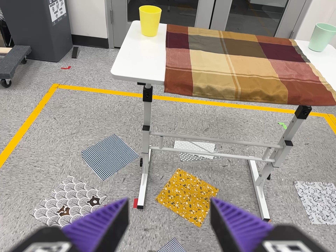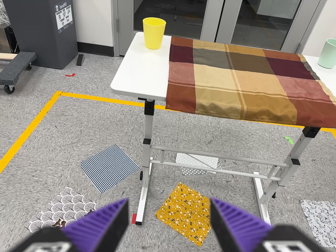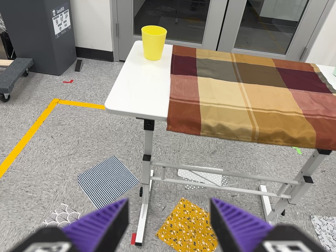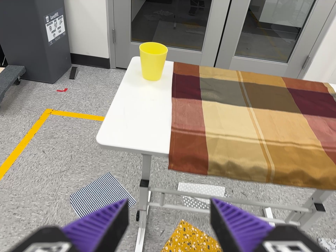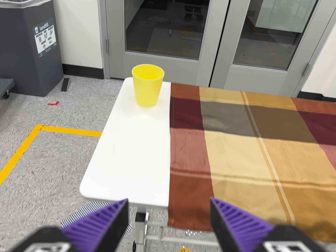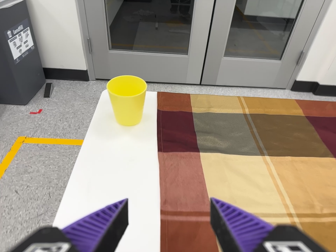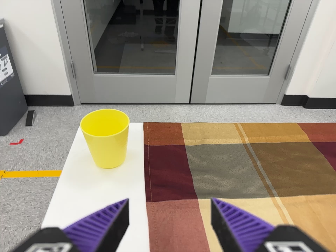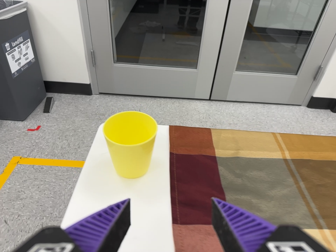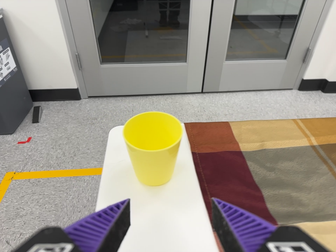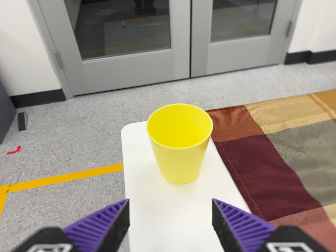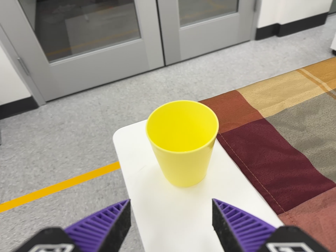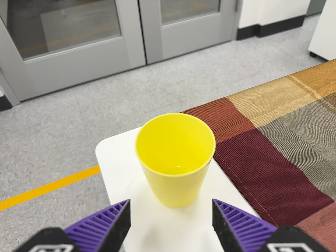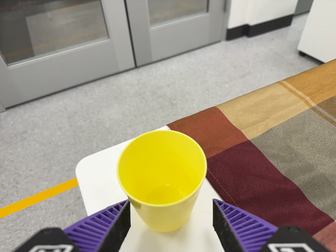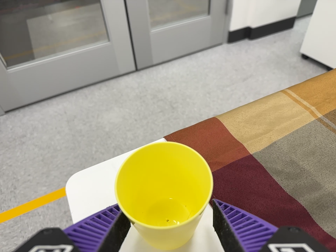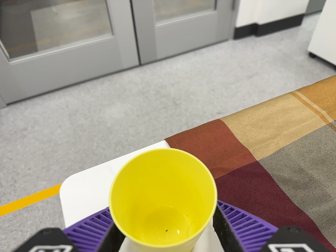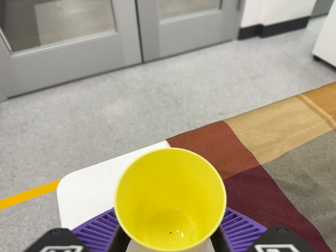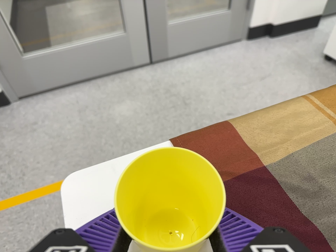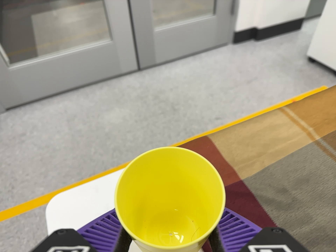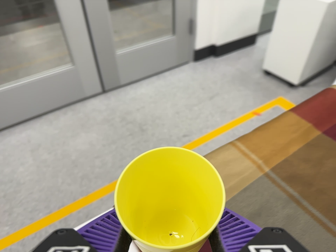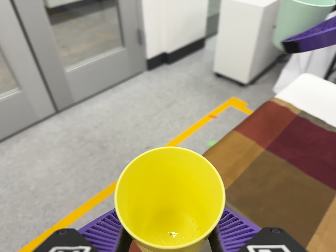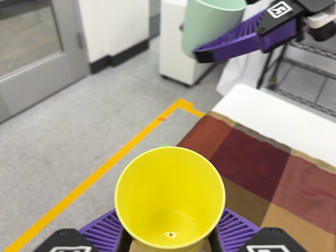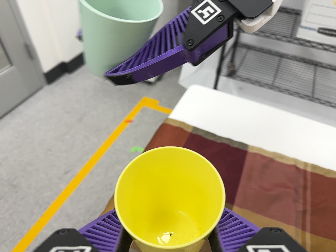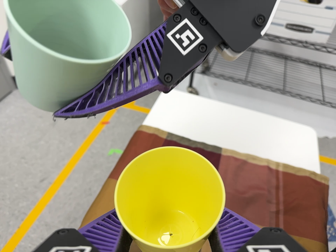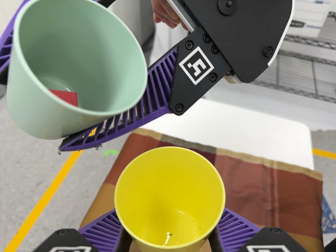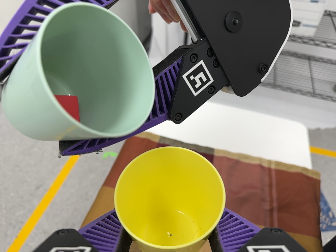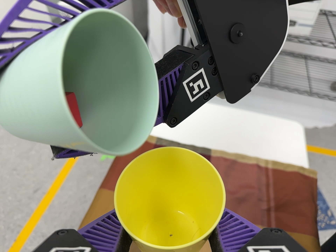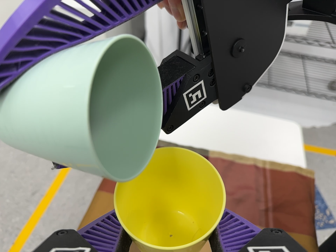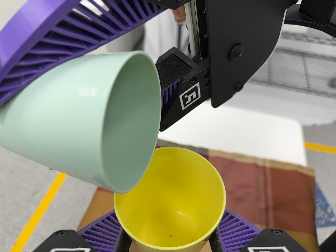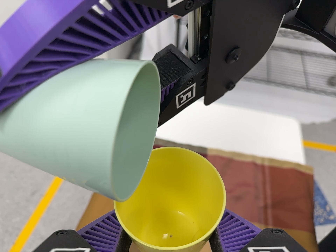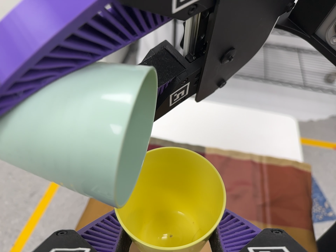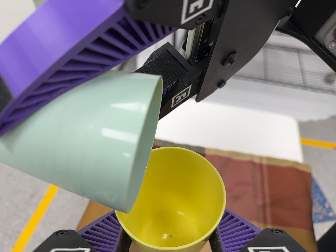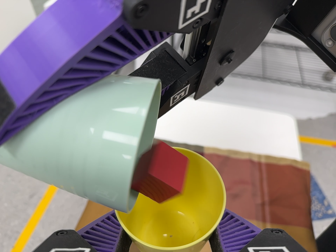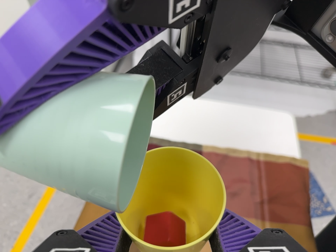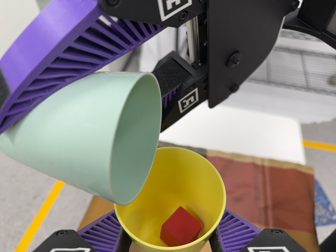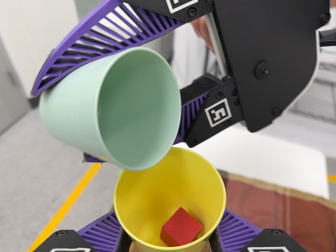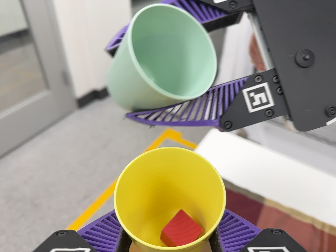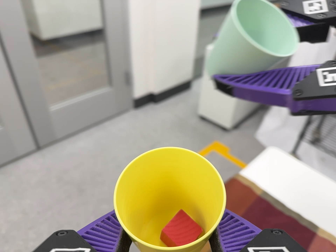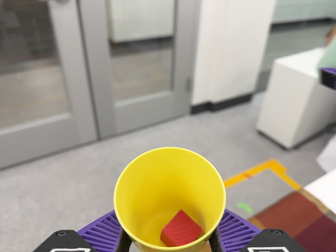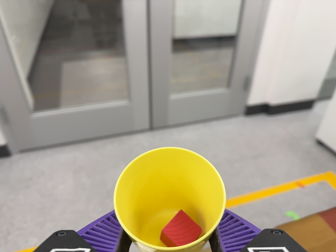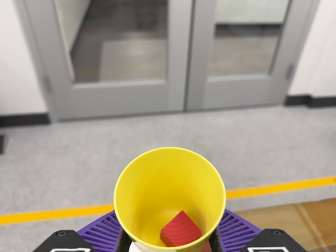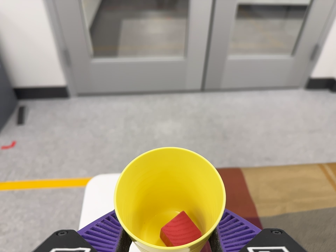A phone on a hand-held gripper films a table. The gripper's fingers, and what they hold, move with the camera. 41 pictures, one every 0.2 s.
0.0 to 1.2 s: The camera travels forward and toward the top of its view, about 50 cm, so what stands in front looms larger.
1.2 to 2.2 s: The camera pans to its right by about 10 degrees. It travels forward, to its left and toward the top of its view, about 22 cm, so what stands in front looms larger. Its aim tips toward the bottom of its view by about 10 degrees. It rolls about its line of sight by about 20 degrees, and the scene rotates counterclockwise.
2.2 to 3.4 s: The camera travels toward the top of its view and forward, about 8 cm, so close, fixed things drift downward.
3.4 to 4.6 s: The scene slides to the left, as the camera pans about 35 degrees to its right. It travels toward the top of its view and to its right, about 26 cm, so close, fixed things drift downward. It rolls about its line of sight by about 30 degrees, and the scene rotates counterclockwise.
4.6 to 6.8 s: The camera shifts only a little, or ends up much as it began.
6.8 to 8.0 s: The camera pans to its left by about 50 degrees. It travels toward the bottom of its view and to its left, about 26 cm, so close, fixed things drift upward. It rolls about its line of sight by about 40 degrees, and the scene rotates clockwise.
The film runs forward here.
